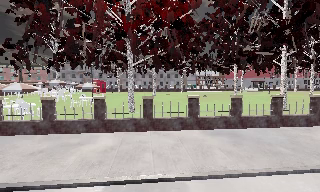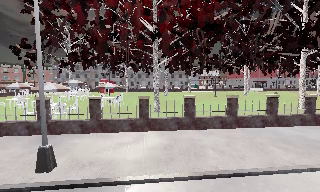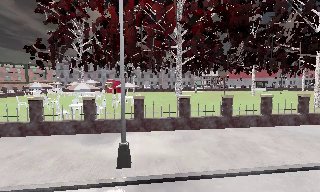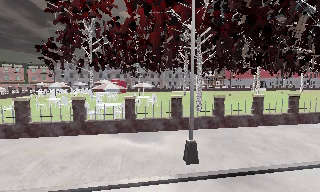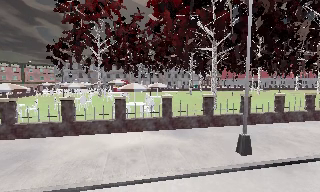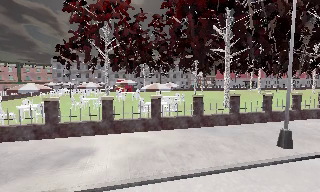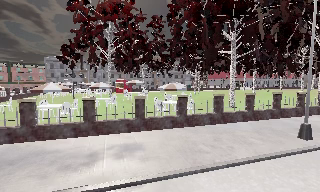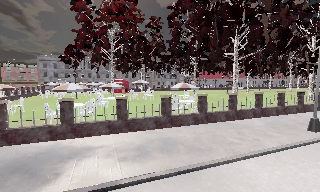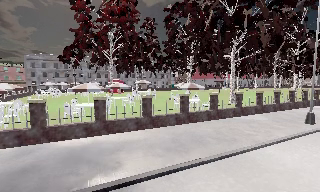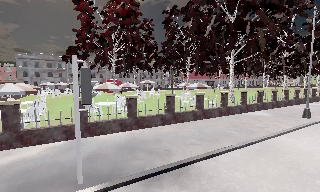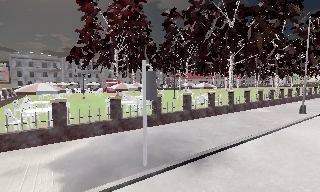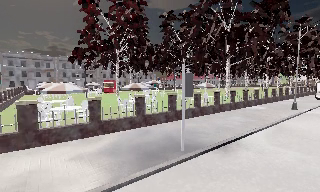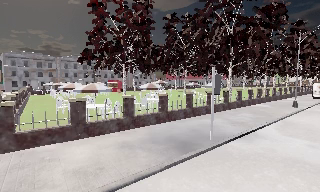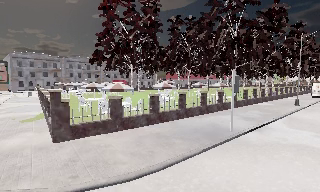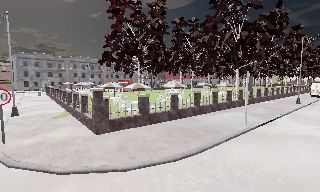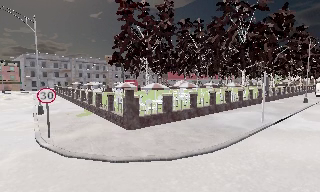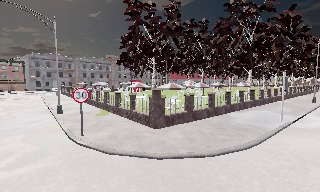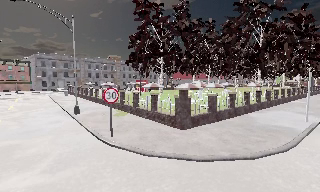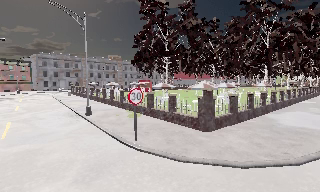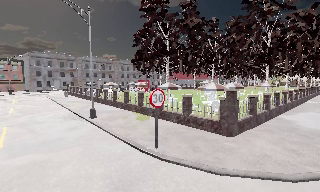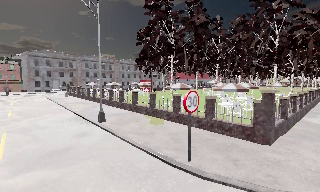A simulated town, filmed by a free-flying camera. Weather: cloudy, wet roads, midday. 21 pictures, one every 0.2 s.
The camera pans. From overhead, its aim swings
clockwise.
0.0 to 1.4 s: The camera pans to its right, which is clockwise from overhead, by about 15 degrees. It travels to its left, about 15 m, so close, fixed things drift to the right.
1.4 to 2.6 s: The camera pans to its right, which is clockwise from overhead, by about 15 degrees. It travels to its left and backward, about 12 m, so close, fixed things drift to the right.
2.6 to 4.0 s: The camera travels to its left, about 9 m, so close, fixed things drift to the right.
The film runs forward here.
